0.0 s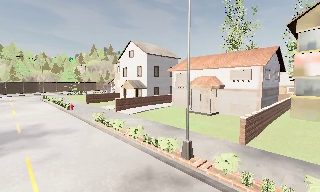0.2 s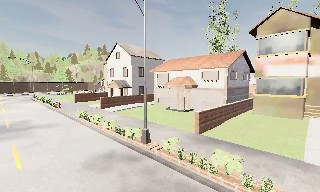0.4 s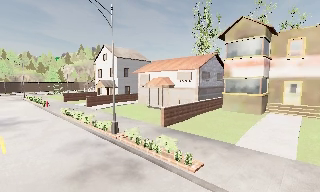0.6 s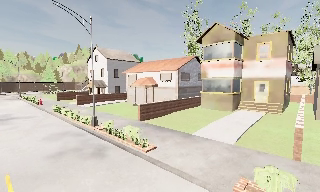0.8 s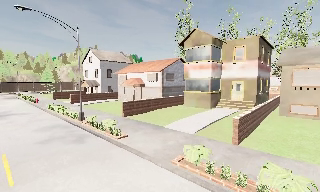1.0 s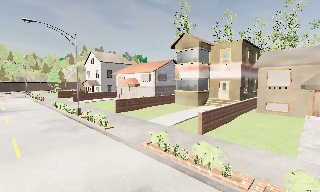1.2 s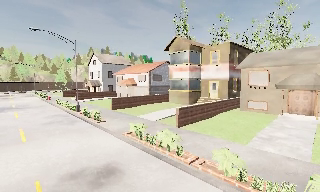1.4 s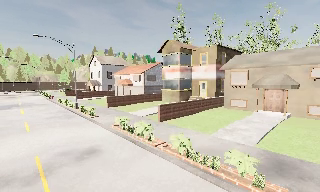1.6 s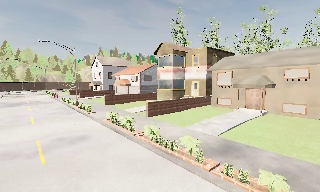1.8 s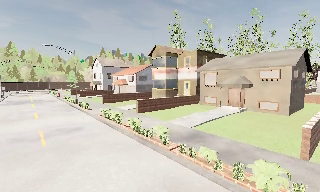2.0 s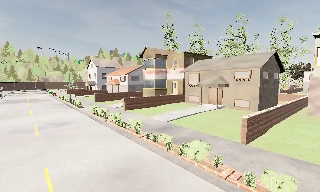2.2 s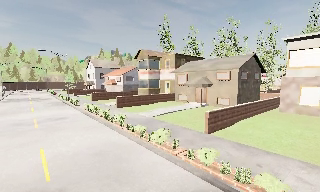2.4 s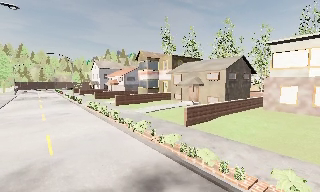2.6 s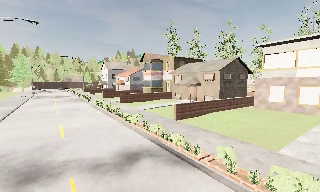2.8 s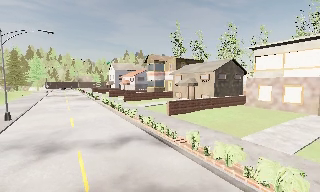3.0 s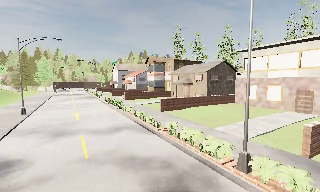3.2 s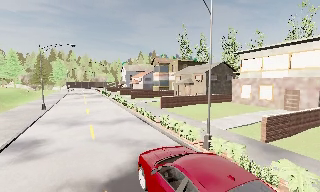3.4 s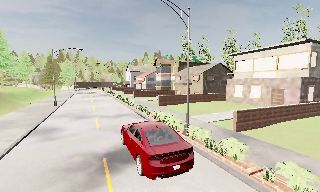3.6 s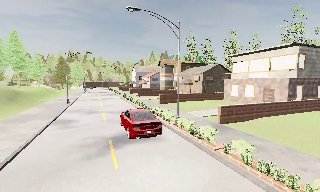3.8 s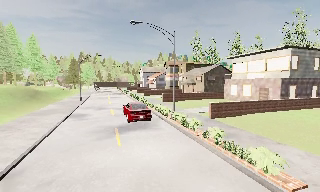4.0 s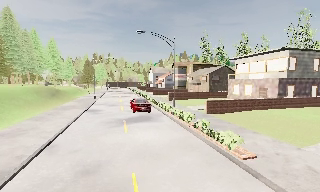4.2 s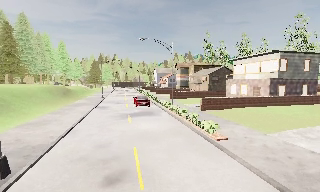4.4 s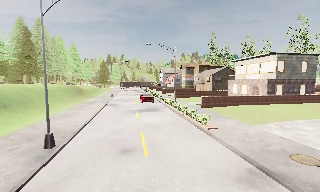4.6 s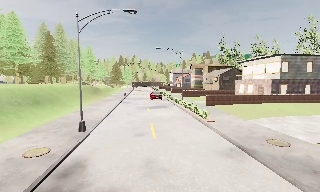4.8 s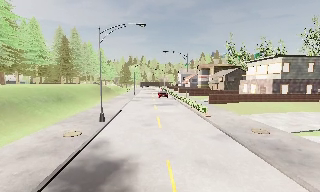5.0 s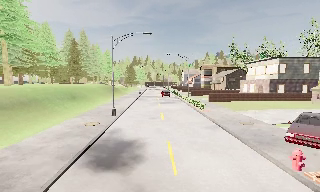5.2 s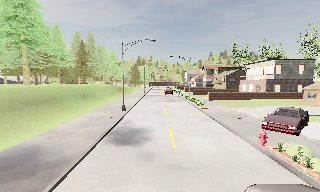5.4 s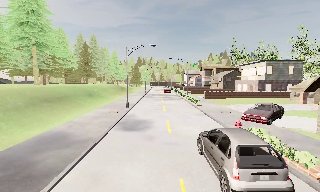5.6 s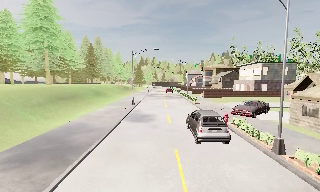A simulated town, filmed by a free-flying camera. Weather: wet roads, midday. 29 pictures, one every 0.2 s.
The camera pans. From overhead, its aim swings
counterclockwise.
0.0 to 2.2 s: The camera travels backward and to its right, about 25 m, so what stands in front gets smaller.
2.2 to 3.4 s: The camera pans to its left, which is counterclockwise from overhead, by about 15 degrees. It travels backward and to its right, about 14 m, so what stands in front gets smaller.
3.4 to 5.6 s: The camera pans to its left, which is counterclockwise from overhead, by about 25 degrees. It travels backward, about 25 m, so what stands in front gets smaller.
The film runs forward here.
